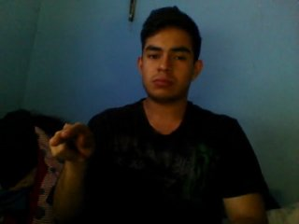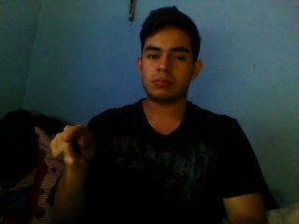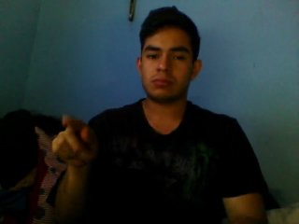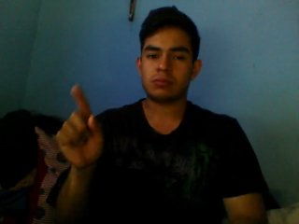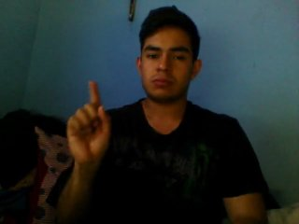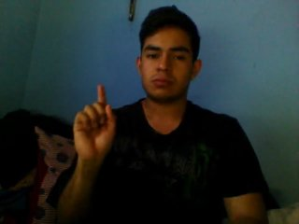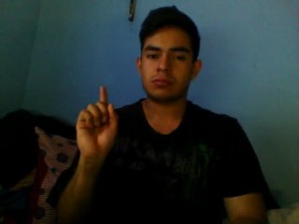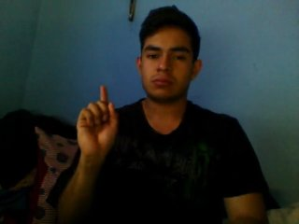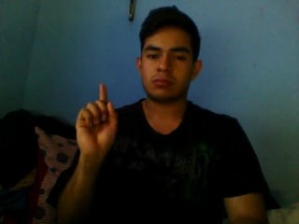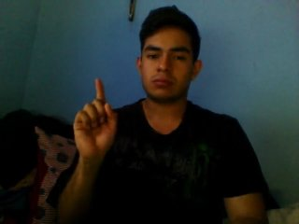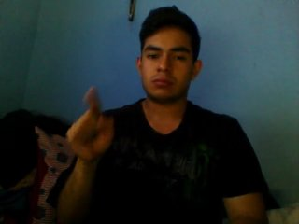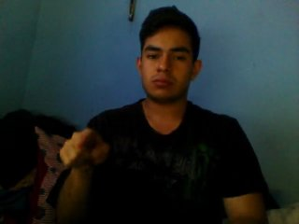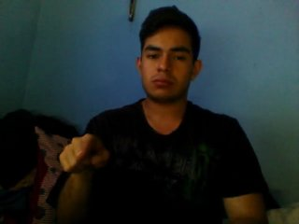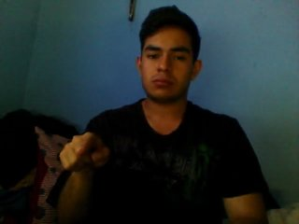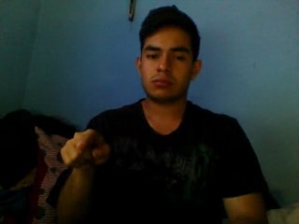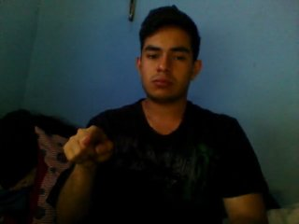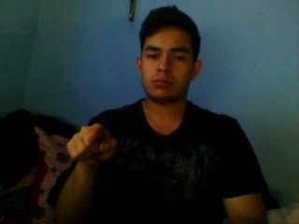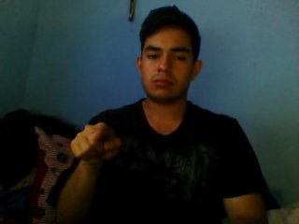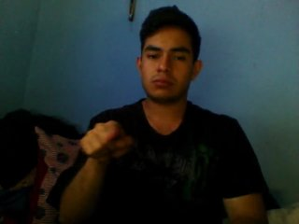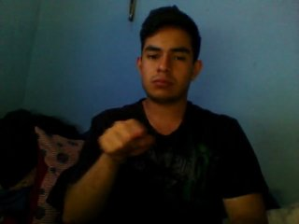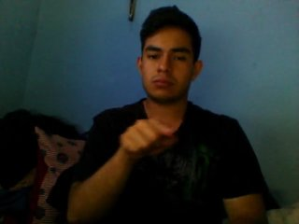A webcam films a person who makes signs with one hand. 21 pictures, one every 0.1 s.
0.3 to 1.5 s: Click with one finger.
1.6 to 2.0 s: Pointing with one finger.
